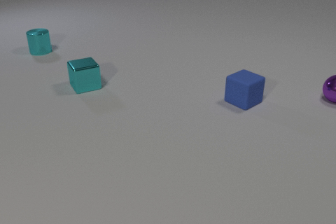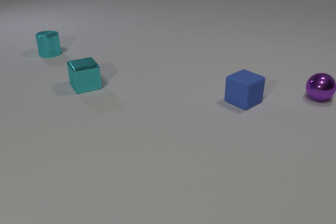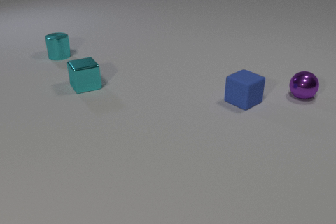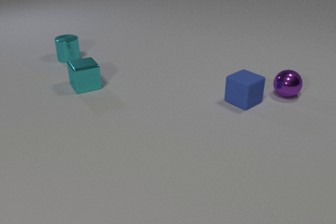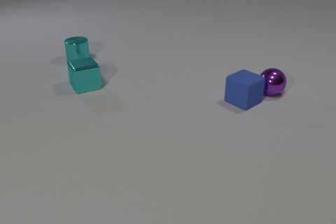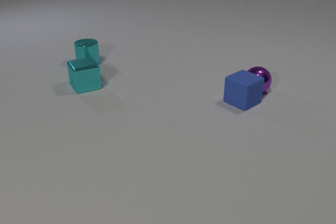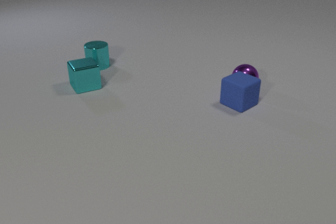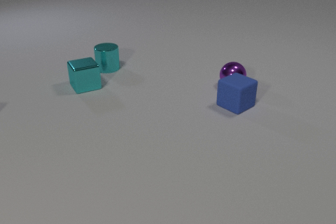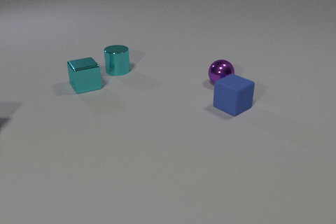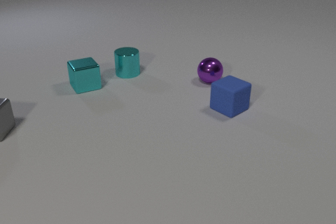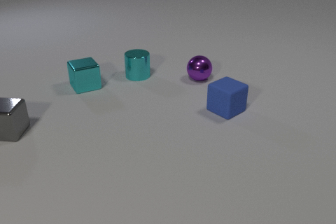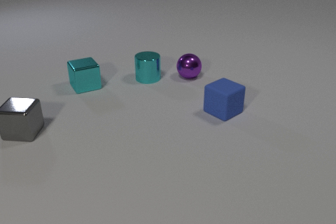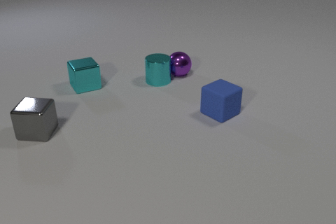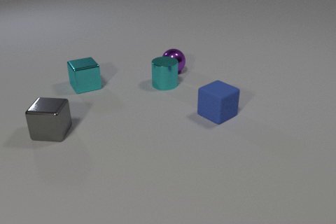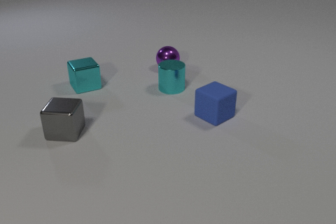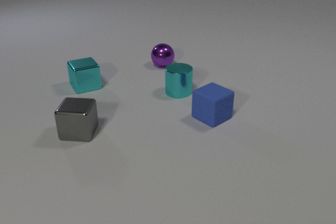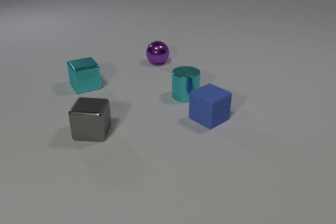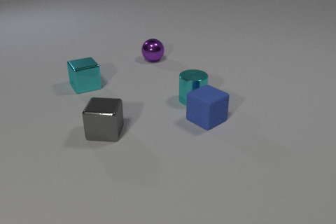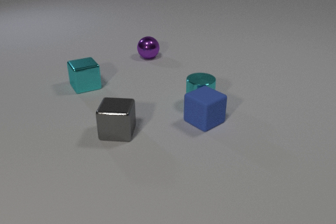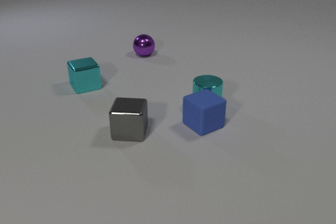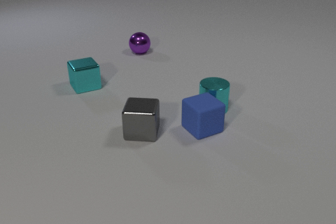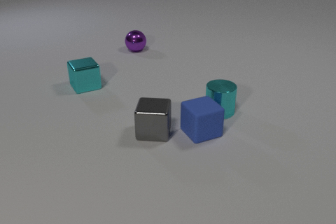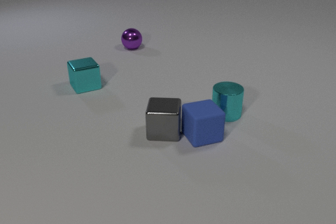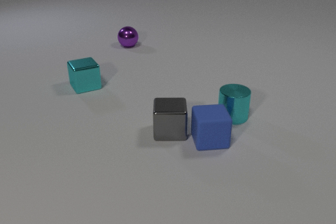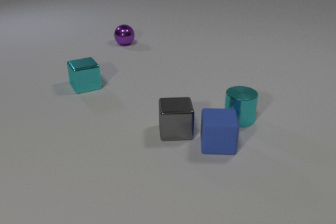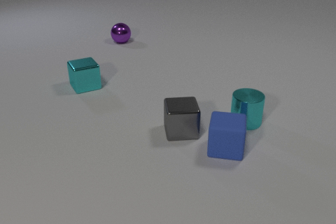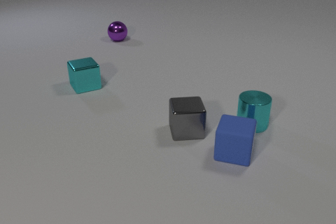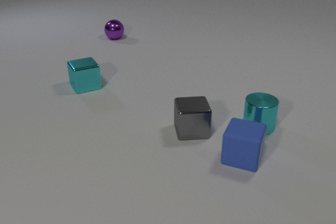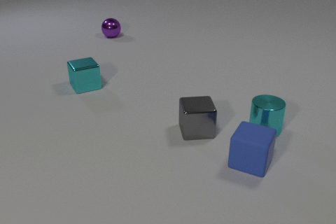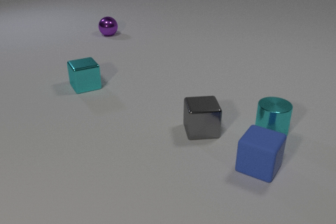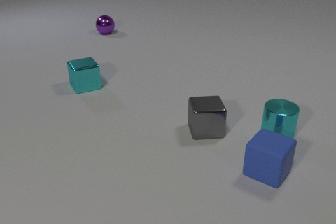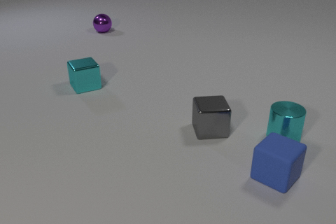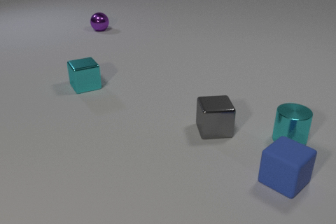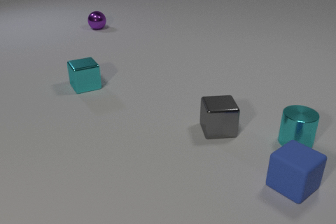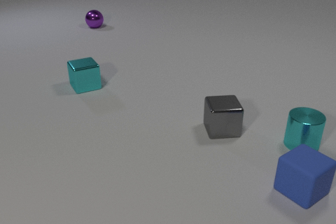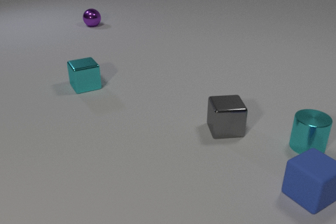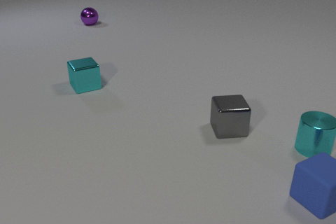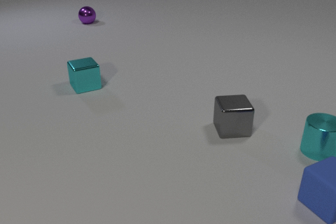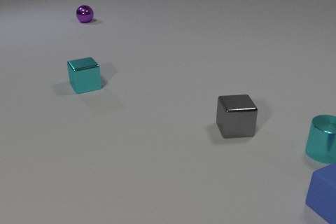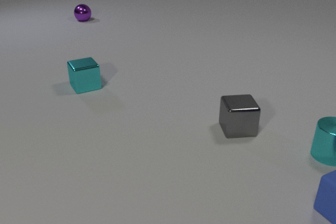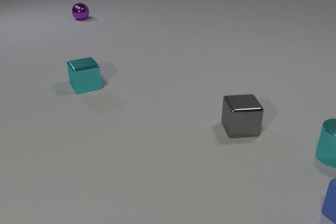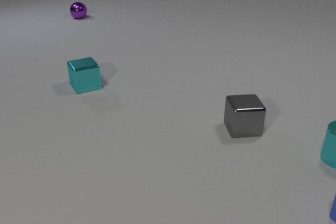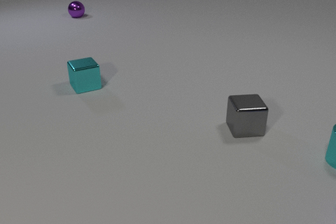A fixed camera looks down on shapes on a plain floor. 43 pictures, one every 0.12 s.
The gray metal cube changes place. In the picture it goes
to the right.
The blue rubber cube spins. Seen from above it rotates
clockwise.
0.00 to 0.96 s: The cyan metal cylinder slides to the right and toward the camera. The purple metal sphere rolls to the left. The blue rubber cube slides toward the camera and to the left. The purple metal sphere and the blue rubber cube collide.
0.96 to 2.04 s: The cyan metal cylinder slides to the right and toward the camera. The purple metal sphere rolls to the left and away from the camera. The blue rubber cube slides toward the camera and to the left. The gray metal cube slides to the right. The cyan metal cylinder and the purple metal sphere collide.
2.04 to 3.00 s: The cyan metal cylinder slides to the right and toward the camera. The purple metal sphere rolls away from the camera and to the left. The blue rubber cube slides toward the camera, spins so that its near face slides to the left, clockwise seen from above. The gray metal cube slides to the right. The cyan metal cylinder and the blue rubber cube collide. The blue rubber cube and the gray metal cube collide.
3.00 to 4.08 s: The cyan metal cylinder slides to the right and toward the camera. The purple metal sphere rolls away from the camera and to the left. The blue rubber cube slides to the right and toward the camera, spins so that its near face slides to the left, clockwise seen from above. The gray metal cube slides to the right.
4.08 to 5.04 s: The cyan metal cylinder slides to the right. The purple metal sphere rolls away from the camera and to the left. The blue rubber cube slides to the right, leaves at the right edge. The gray metal cube slides to the right.
What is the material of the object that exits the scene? rubber.
How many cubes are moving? 2.
How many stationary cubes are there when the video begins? 2.
